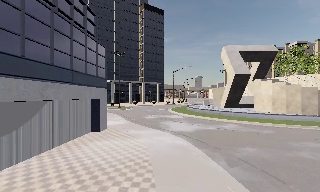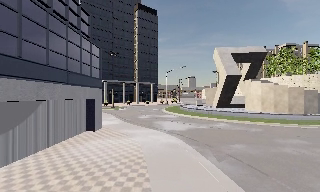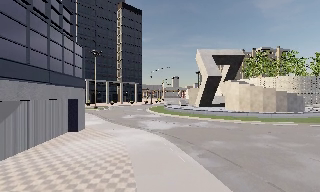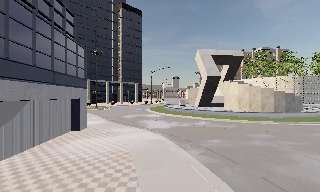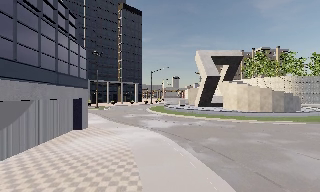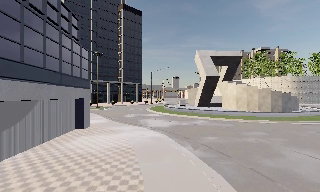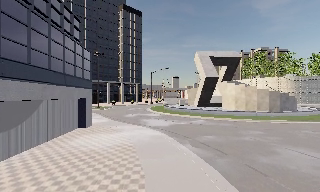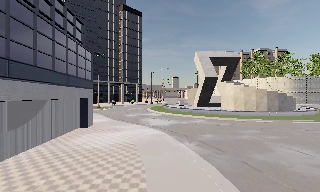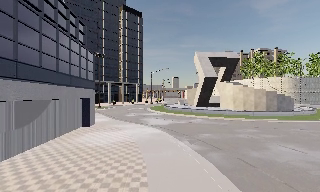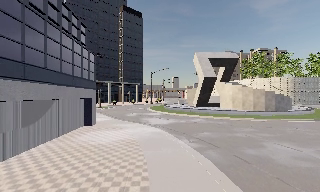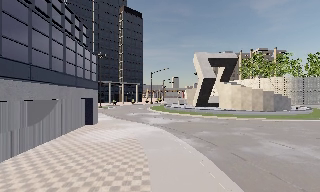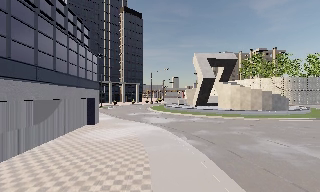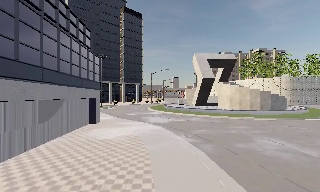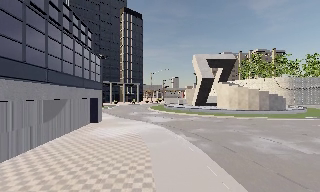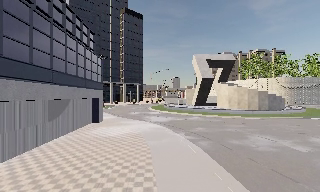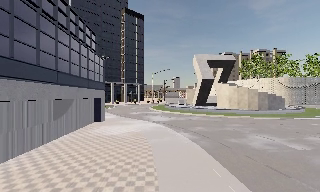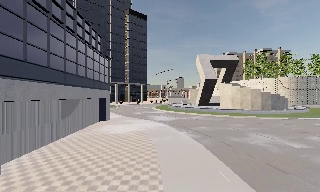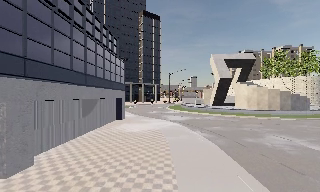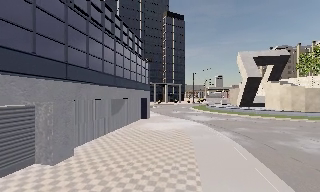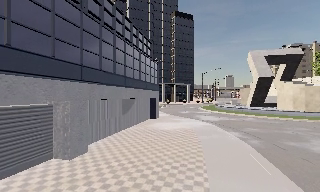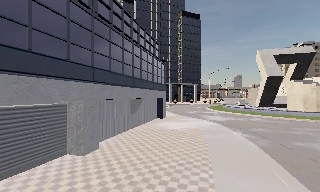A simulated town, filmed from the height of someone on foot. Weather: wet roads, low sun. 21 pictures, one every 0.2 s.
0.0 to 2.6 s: The camera travels backward, about 4 m, so what stands in front gets smaller.
2.6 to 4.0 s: The scene slides to the right, as the camera pans about 20 degrees to its left. It travels backward, about 2 m, so what stands in front gets smaller.
The film runs backward here.
